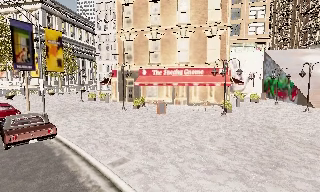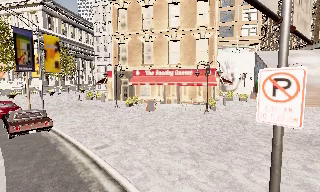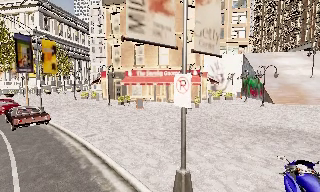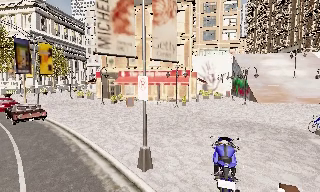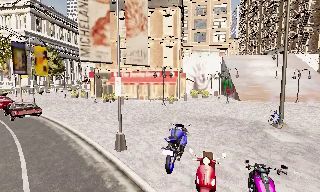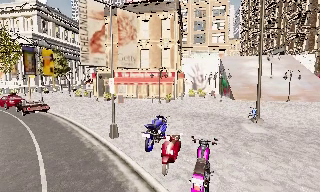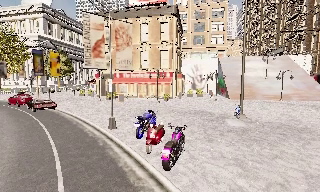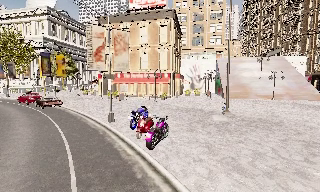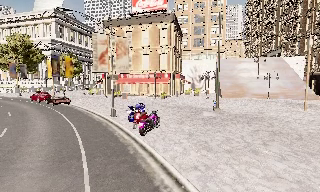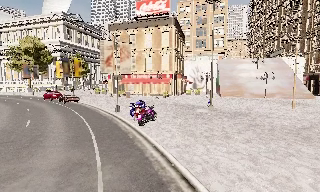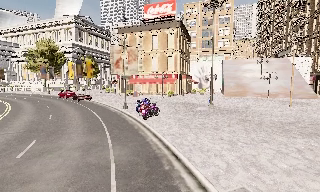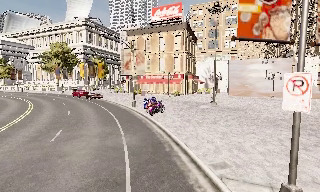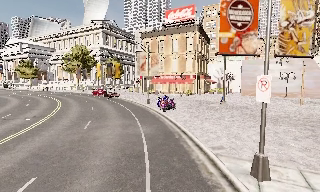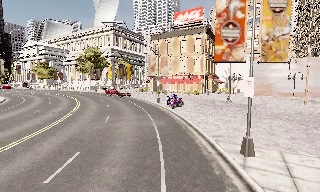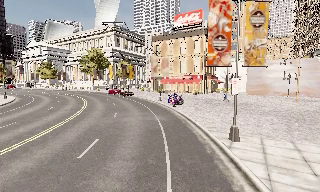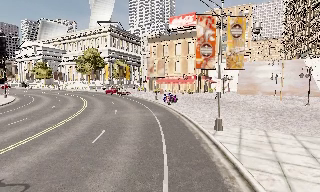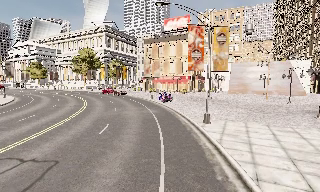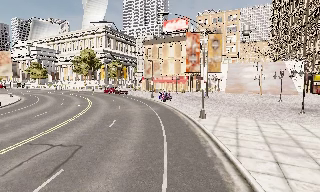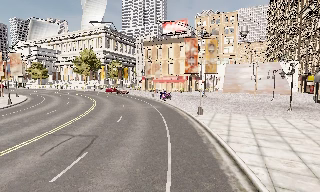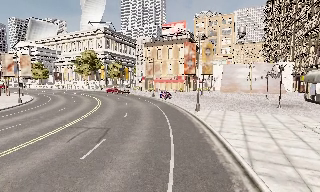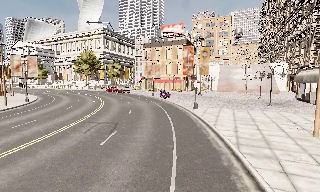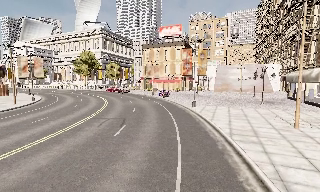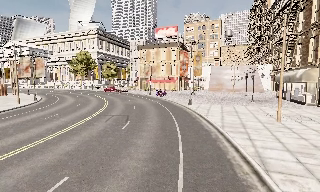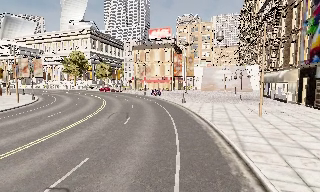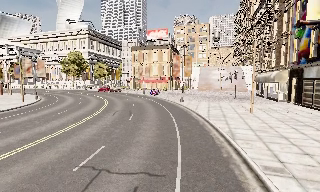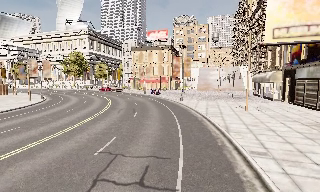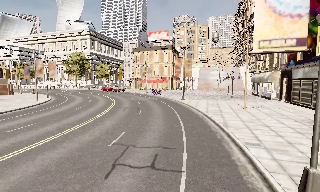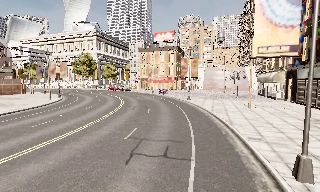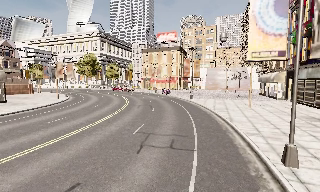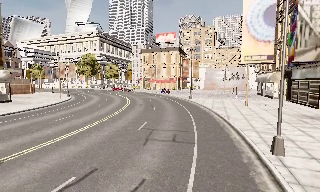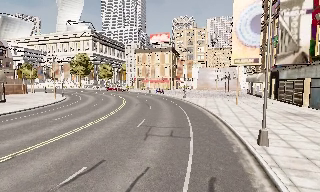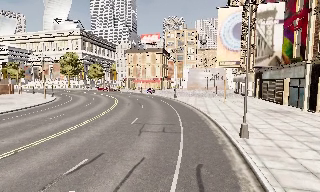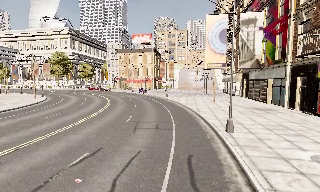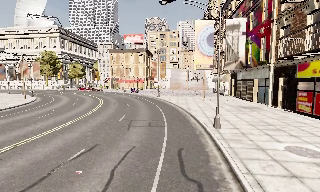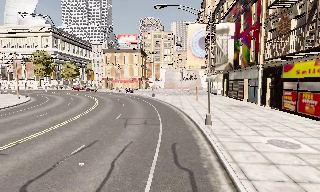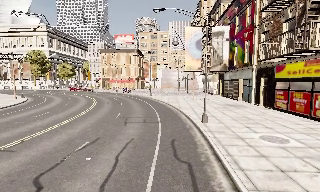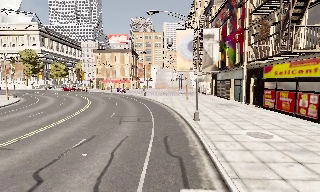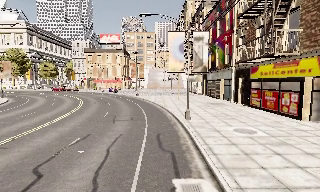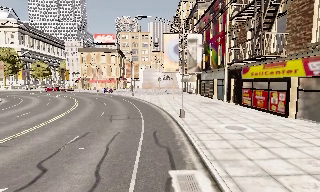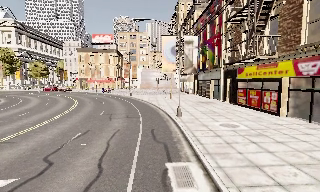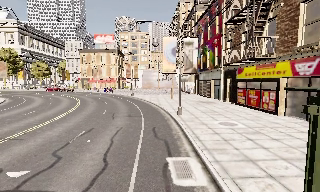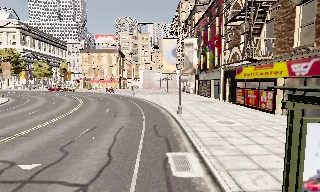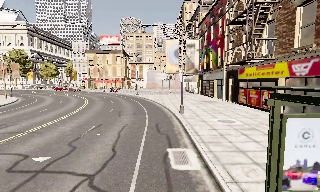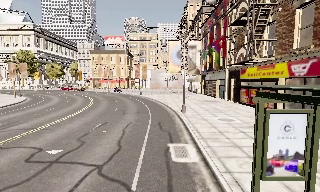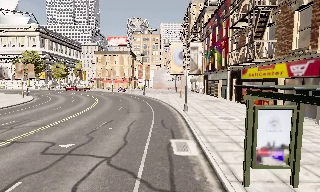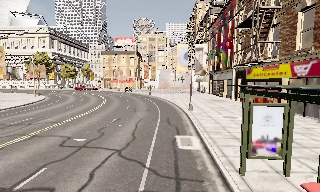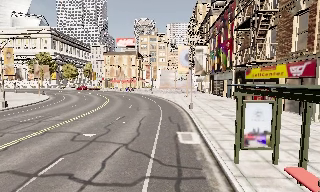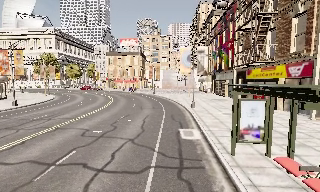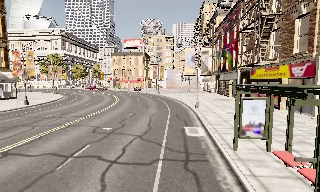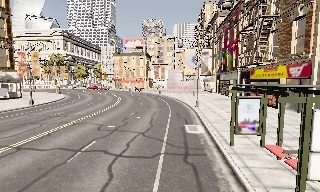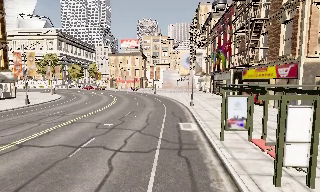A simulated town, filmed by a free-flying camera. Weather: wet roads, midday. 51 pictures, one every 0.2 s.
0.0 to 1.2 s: The camera travels backward and to its right, about 10 m, so what stands in front gets smaller.
1.2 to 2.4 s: The camera pans to its left, which is counterclockwise from overhead, by about 15 degrees. It travels backward, about 10 m, so what stands in front gets smaller.
2.4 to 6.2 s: The camera pans to its right, which is clockwise from overhead, by about 15 degrees. It travels backward, about 25 m, so what stands in front gets smaller. It loses speed.
6.2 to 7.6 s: The scene slides to the left, as the camera pans about 15 degrees to its right. It travels backward, about 3.5 m, so what stands in front gets smaller.
7.6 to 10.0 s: The camera travels backward, about 6 m, so what stands in front gets smaller.
The film runs backward here.
